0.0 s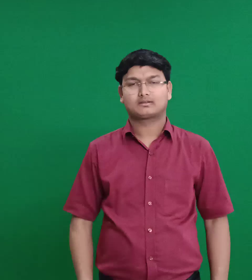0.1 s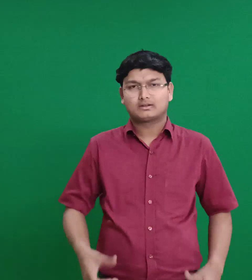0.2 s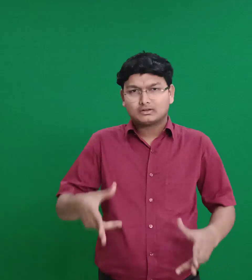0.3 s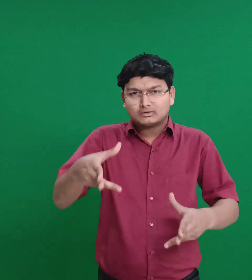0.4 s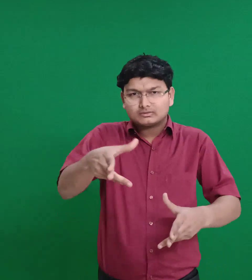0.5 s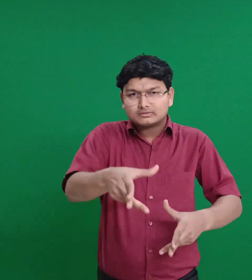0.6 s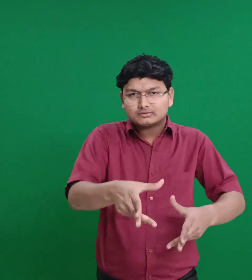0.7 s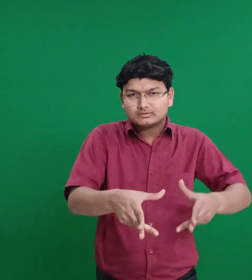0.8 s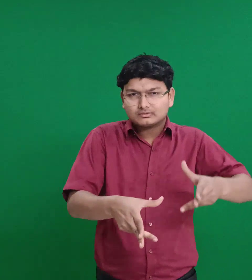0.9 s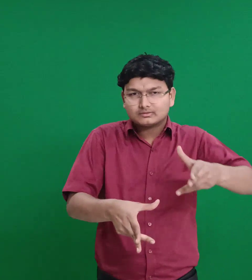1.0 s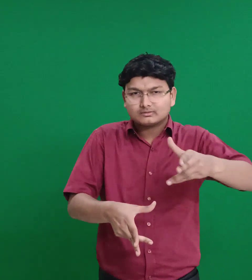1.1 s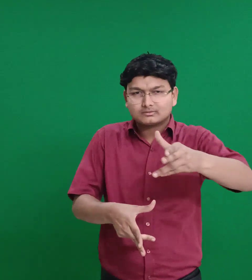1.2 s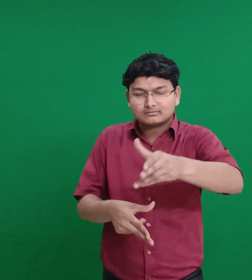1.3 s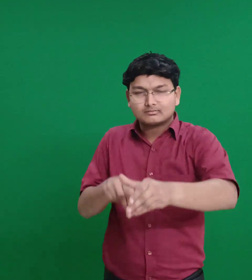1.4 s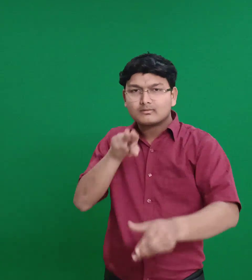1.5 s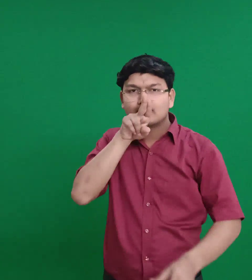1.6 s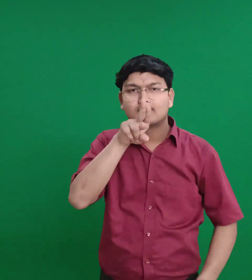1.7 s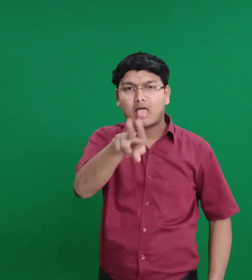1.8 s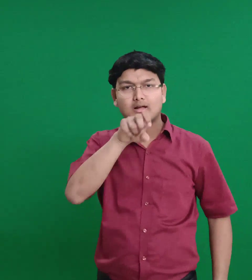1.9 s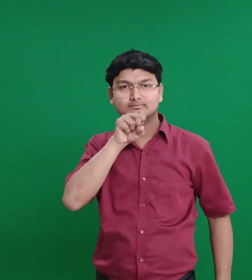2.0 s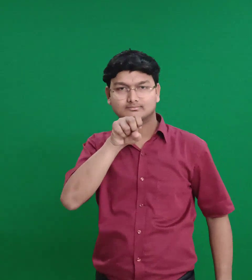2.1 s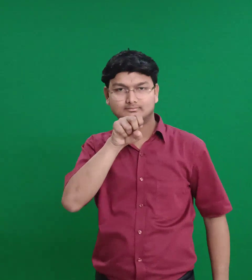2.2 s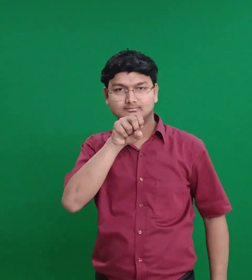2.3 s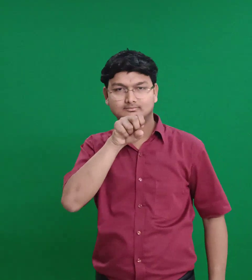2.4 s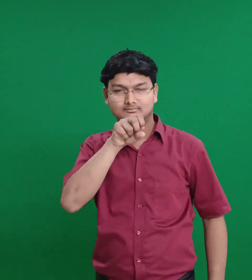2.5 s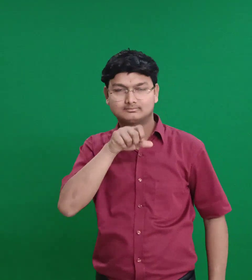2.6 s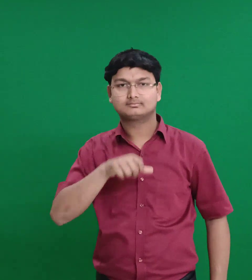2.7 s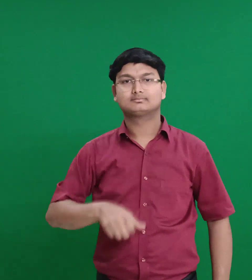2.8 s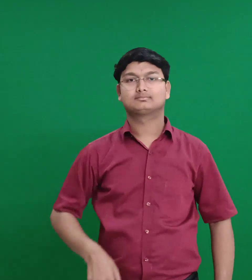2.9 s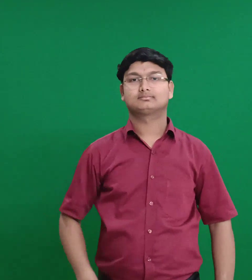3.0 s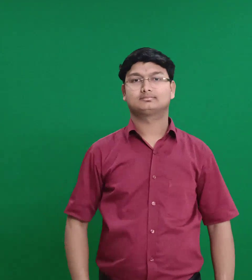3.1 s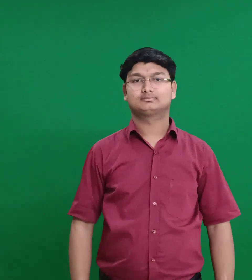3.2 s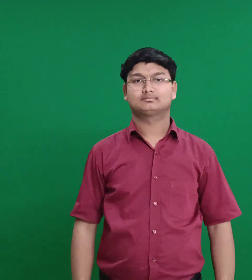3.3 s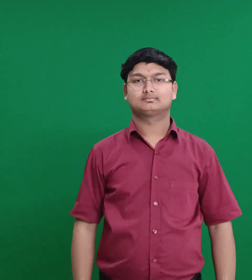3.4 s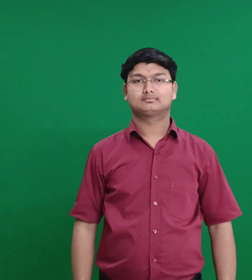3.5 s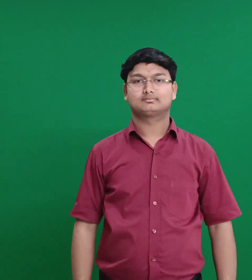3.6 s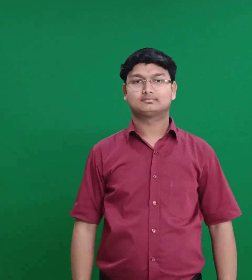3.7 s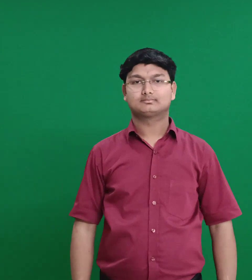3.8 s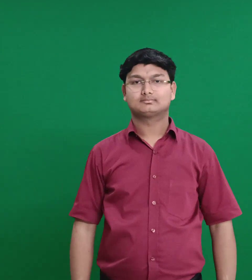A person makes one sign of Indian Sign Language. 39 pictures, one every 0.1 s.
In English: chameleons
